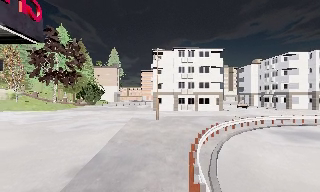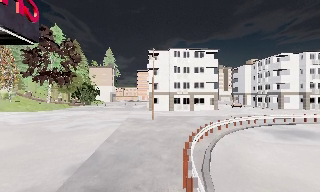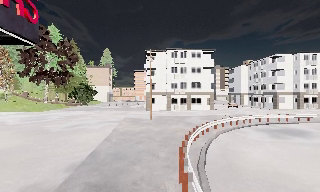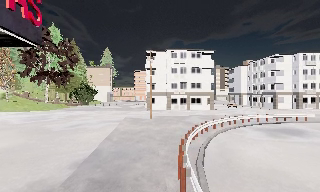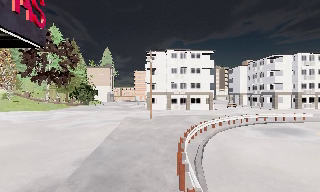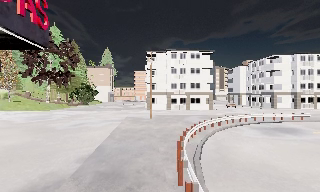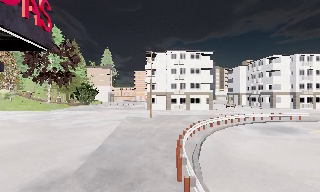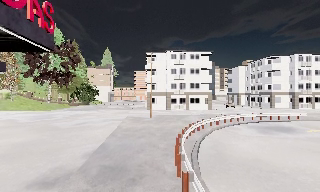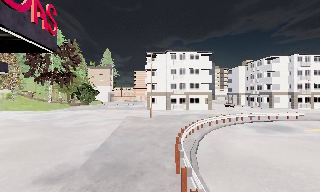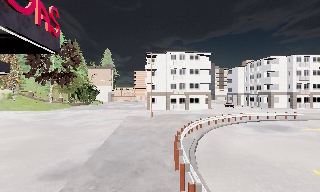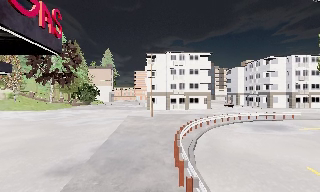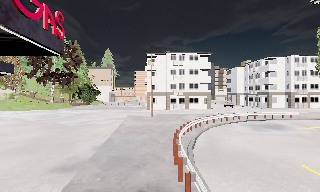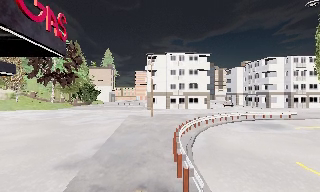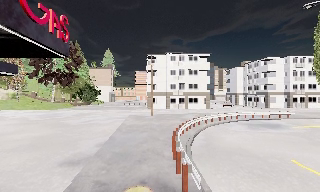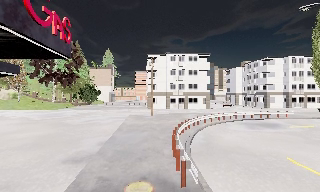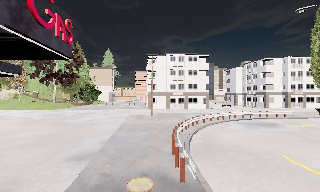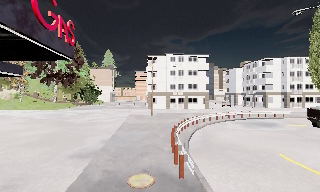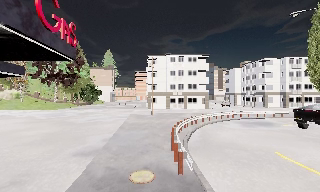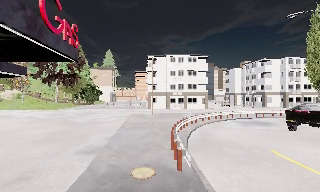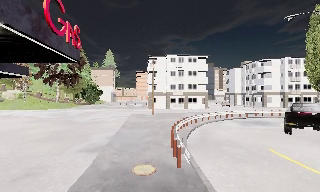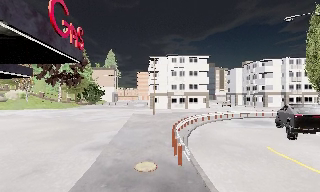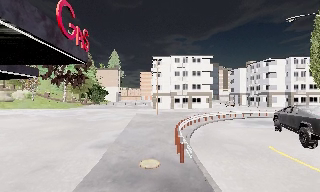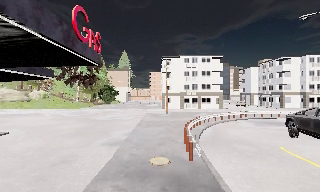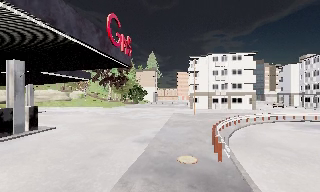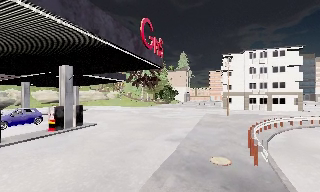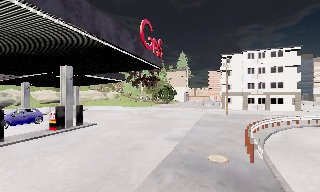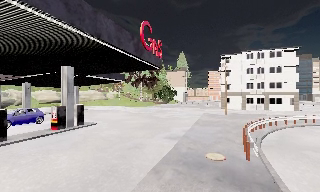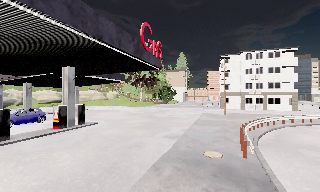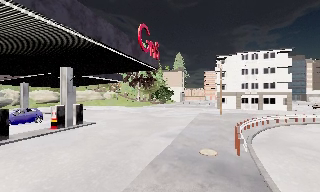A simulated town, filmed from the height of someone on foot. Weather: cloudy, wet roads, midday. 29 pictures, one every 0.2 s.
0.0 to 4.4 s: The camera travels backward, about 5 m, so what stands in front gets smaller.
4.4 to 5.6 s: The camera pans to its left, which is counterclockwise from overhead, by about 20 degrees. It travels backward, about 1.5 m, so what stands in front gets smaller.
The film runs backward here.
